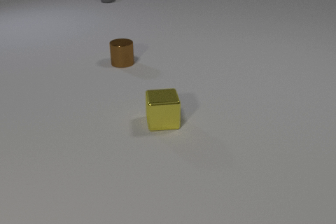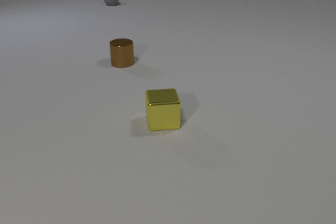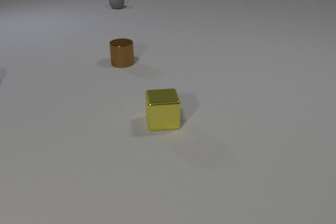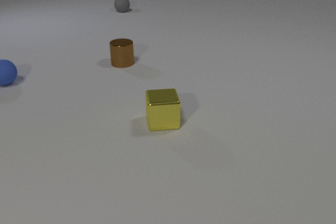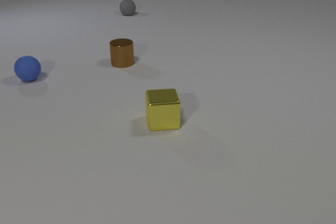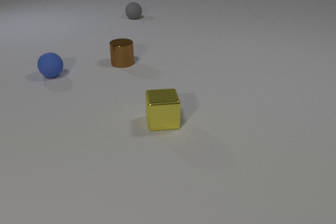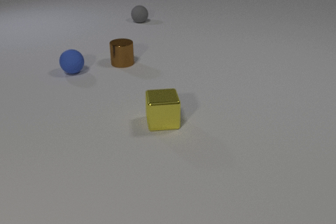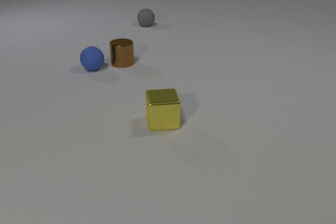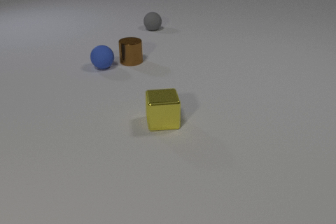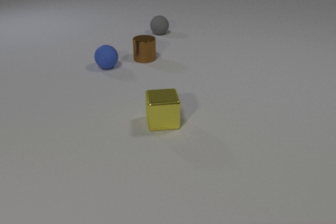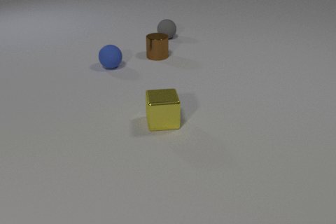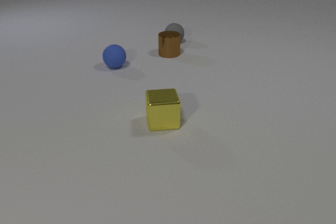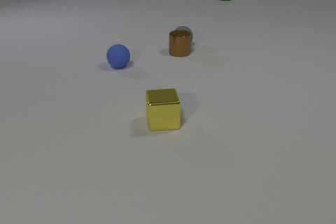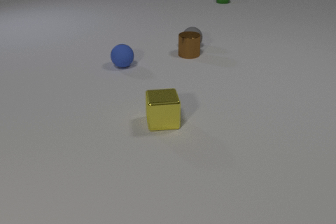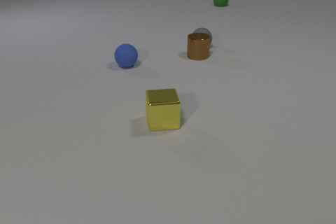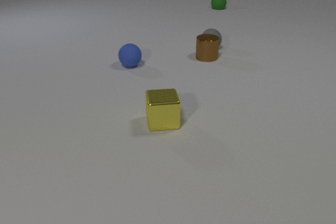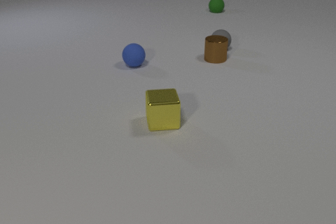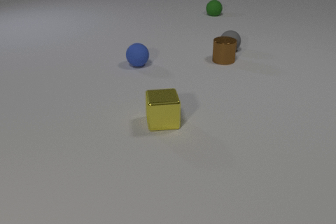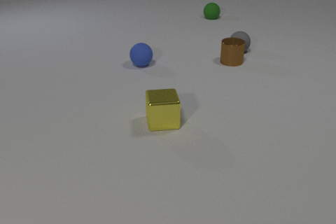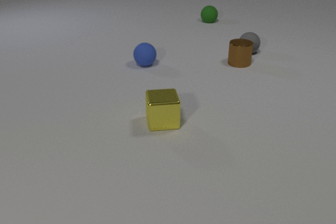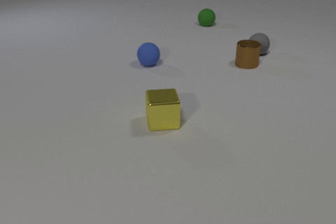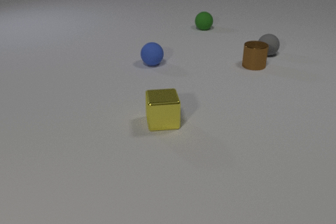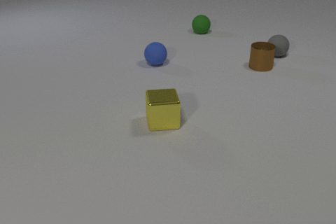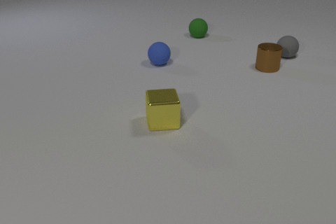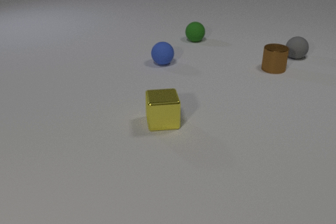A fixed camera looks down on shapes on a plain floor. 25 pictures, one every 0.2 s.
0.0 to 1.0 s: The blue rubber sphere comes in at the left edge, rolls to the right. The gray rubber sphere rolls toward the camera and to the right.
1.0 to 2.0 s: The blue rubber sphere rolls to the right. The brown metal cylinder slides to the right and away from the camera. The gray rubber sphere rolls toward the camera and to the right. The blue rubber sphere and the brown metal cylinder collide.
2.0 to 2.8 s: The blue rubber sphere rolls to the right. The brown metal cylinder slides to the right. The gray rubber sphere rolls to the right and toward the camera. The green rubber sphere comes in at the top edge, rolls toward the camera. The brown metal cylinder and the gray rubber sphere collide.
2.8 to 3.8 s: The blue rubber sphere rolls to the right. The brown metal cylinder slides to the right. The gray rubber sphere rolls to the right. The green rubber sphere rolls toward the camera.
3.8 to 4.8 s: The blue rubber sphere rolls to the right. The brown metal cylinder slides to the right. The gray rubber sphere rolls to the right. The green rubber sphere rolls toward the camera.
What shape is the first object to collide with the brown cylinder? sphere.
Are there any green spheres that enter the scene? yes.
How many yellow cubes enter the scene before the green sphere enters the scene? 0.
